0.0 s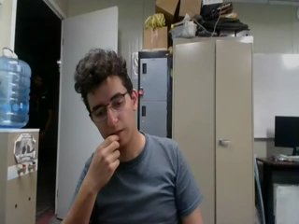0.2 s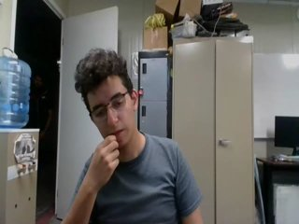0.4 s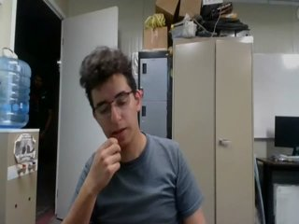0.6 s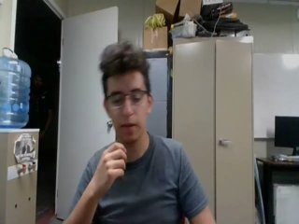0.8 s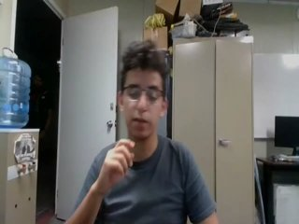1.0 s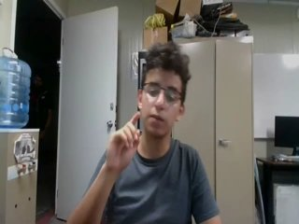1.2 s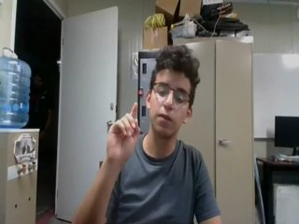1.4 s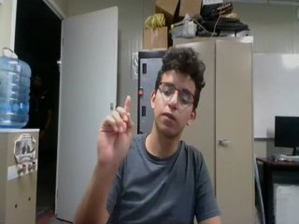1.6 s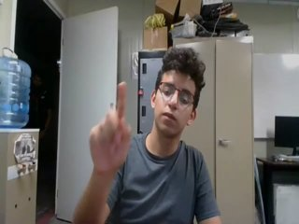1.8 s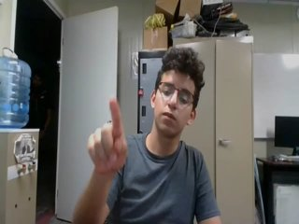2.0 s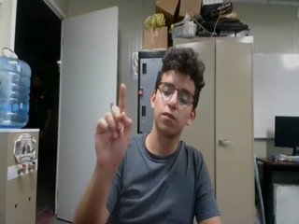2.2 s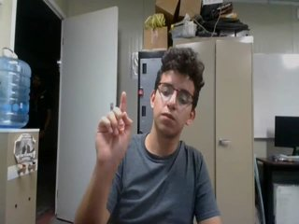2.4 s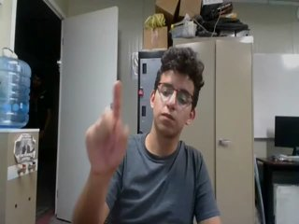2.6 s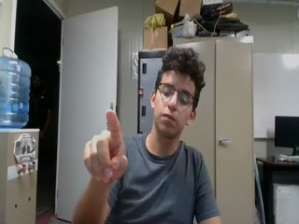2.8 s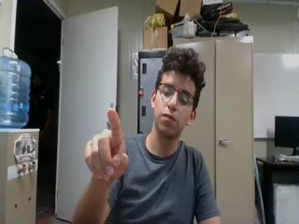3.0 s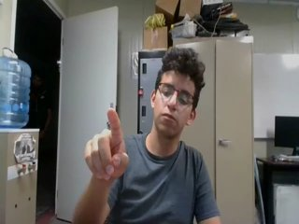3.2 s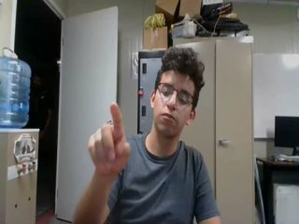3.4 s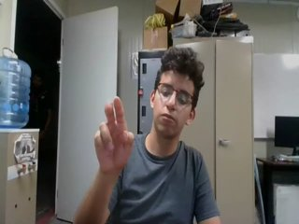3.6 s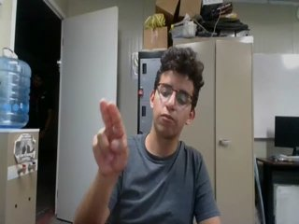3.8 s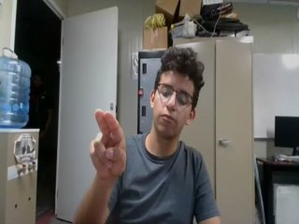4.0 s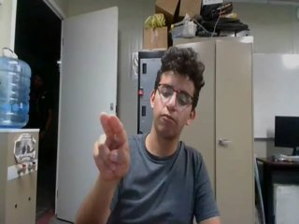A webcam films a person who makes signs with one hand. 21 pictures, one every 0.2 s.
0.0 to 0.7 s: Non-gesture.
0.8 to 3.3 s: Double click with one finger.
3.4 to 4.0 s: Pointing with two fingers.
